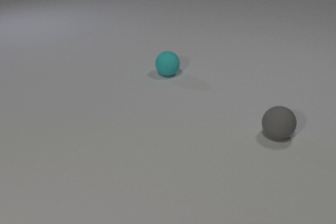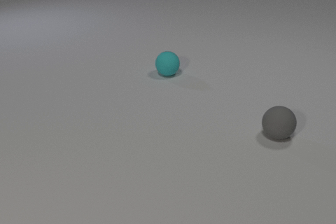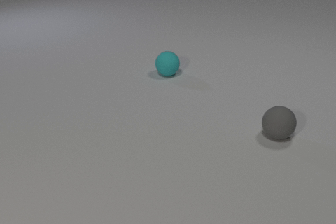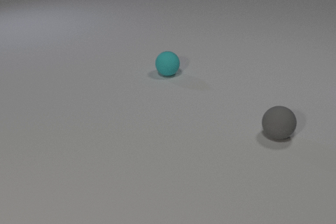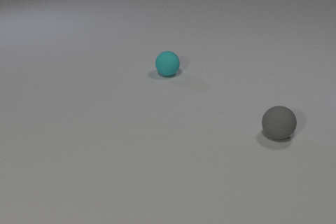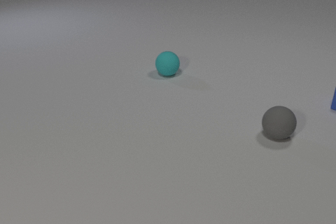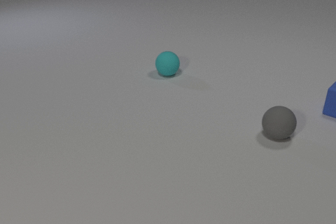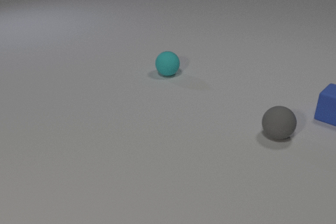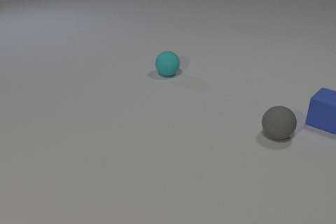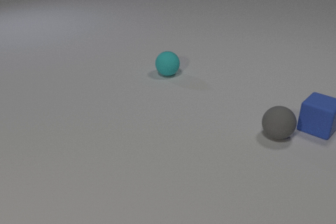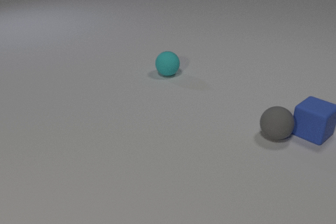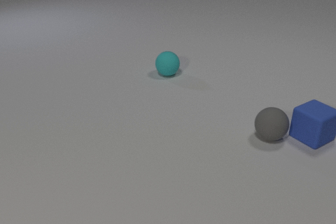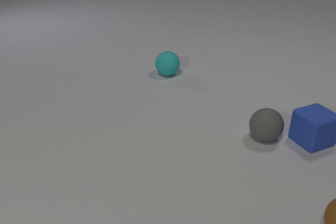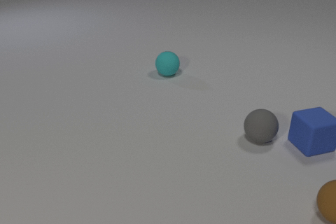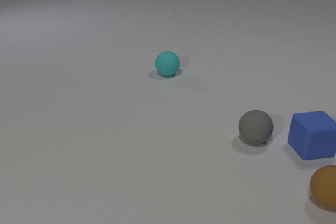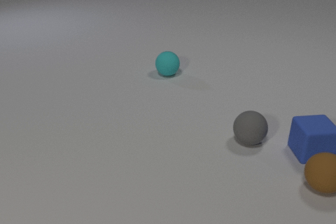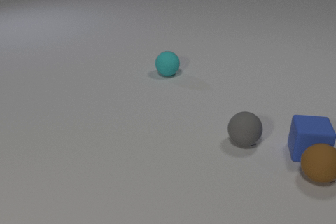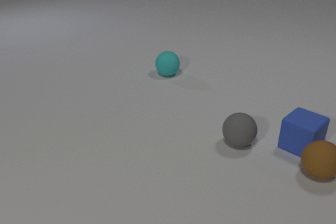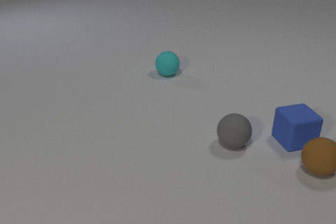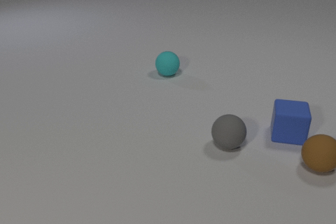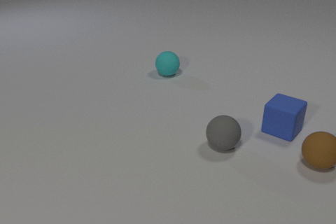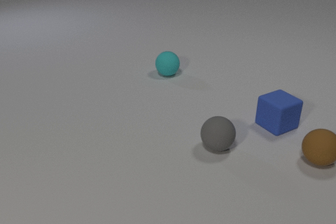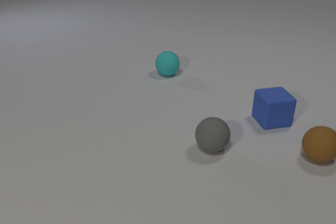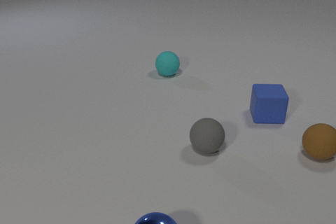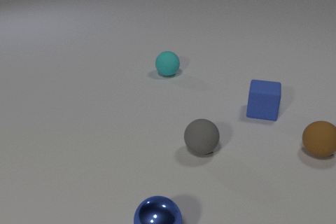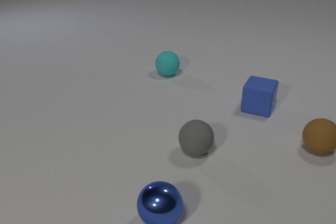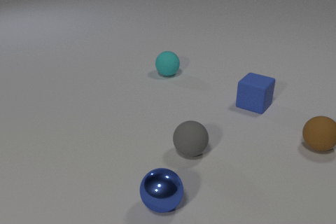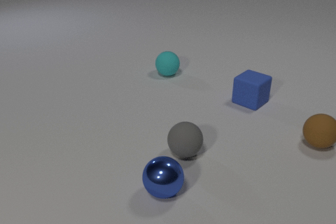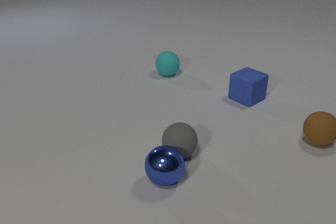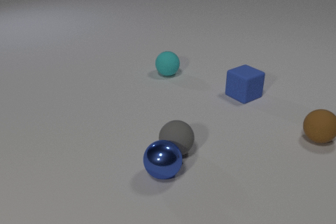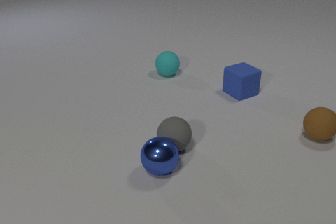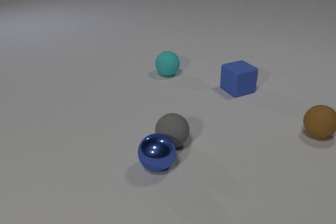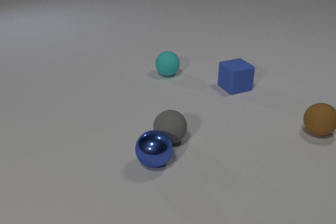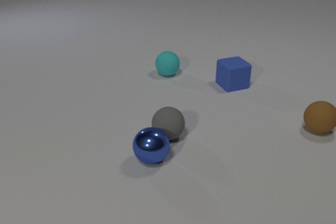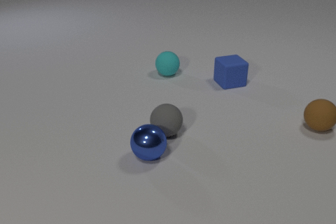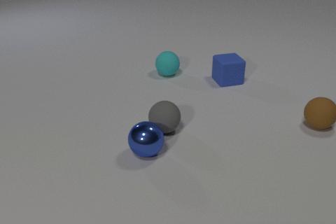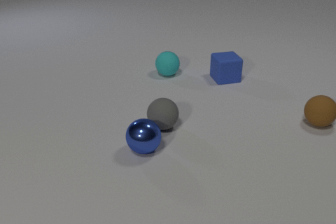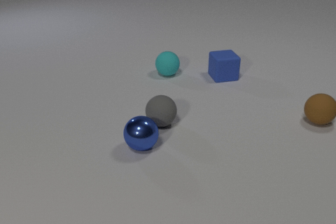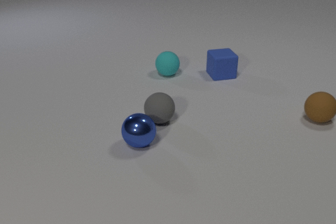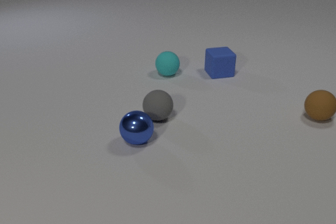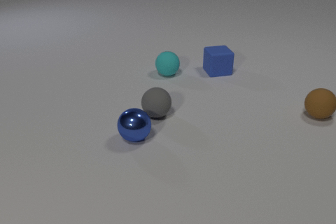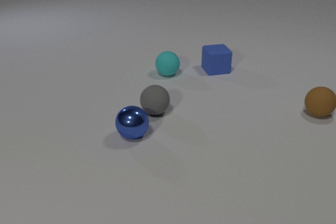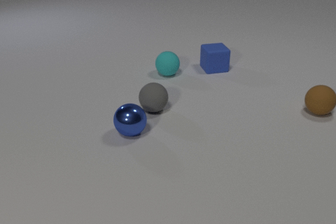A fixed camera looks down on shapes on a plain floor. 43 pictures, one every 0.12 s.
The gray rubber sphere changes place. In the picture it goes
to the left.
The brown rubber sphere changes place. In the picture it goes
away from the camera.
0.00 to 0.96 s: The blue rubber cube comes in at the right edge, slides toward the camera and to the left.
0.96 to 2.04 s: The blue rubber cube slides toward the camera. The gray rubber sphere rolls to the left and toward the camera. The brown rubber sphere comes in at the right edge, rolls away from the camera. The blue rubber cube and the gray rubber sphere collide. The blue rubber cube and the brown rubber sphere collide.
2.04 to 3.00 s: The blue rubber cube slides away from the camera and to the left. The gray rubber sphere rolls to the left and toward the camera. The blue metal sphere comes in at the bottom edge, rolls away from the camera. The brown rubber sphere rolls away from the camera.
3.00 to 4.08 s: The blue rubber cube slides away from the camera and to the left. The gray rubber sphere rolls away from the camera and to the left. The blue metal sphere rolls away from the camera. The brown rubber sphere rolls away from the camera. The gray rubber sphere and the blue metal sphere collide.
4.08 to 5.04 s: The blue rubber cube slides away from the camera and to the left. The gray rubber sphere rolls away from the camera. The blue metal sphere rolls away from the camera and to the left. The brown rubber sphere rolls away from the camera.
Are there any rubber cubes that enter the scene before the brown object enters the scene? yes.
What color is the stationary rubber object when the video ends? cyan.
What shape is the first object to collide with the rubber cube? sphere.
